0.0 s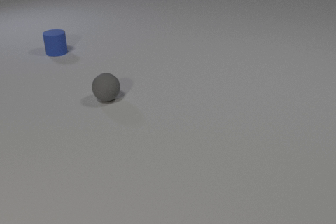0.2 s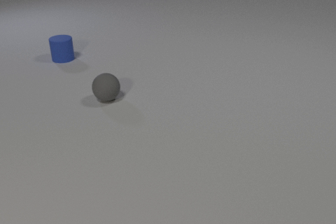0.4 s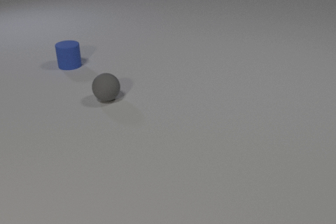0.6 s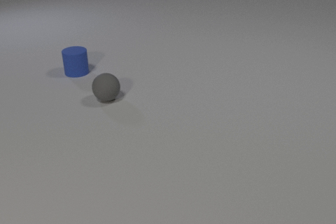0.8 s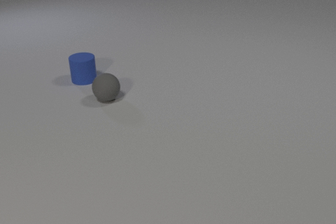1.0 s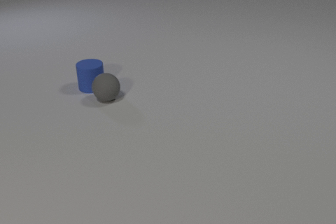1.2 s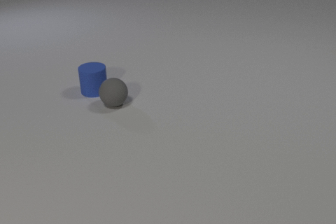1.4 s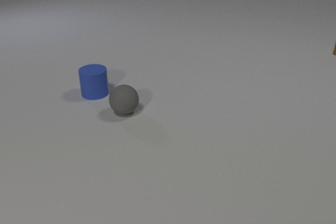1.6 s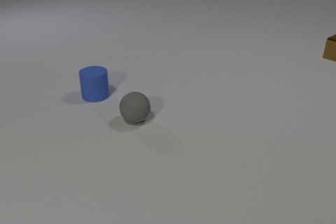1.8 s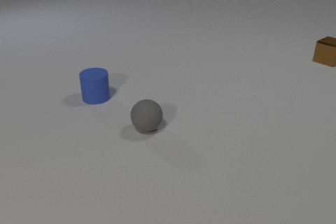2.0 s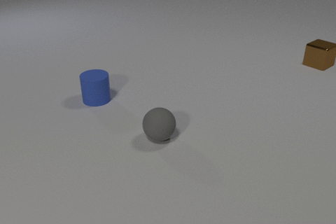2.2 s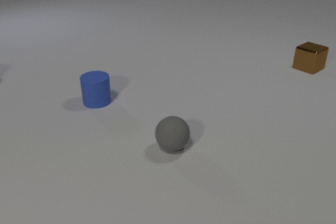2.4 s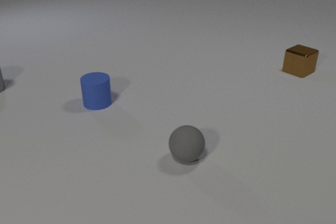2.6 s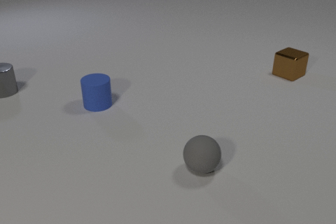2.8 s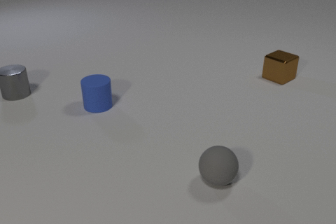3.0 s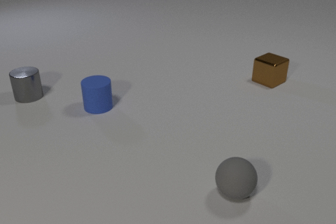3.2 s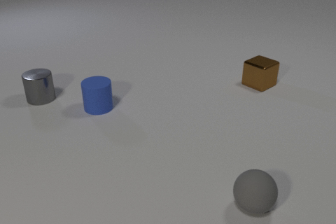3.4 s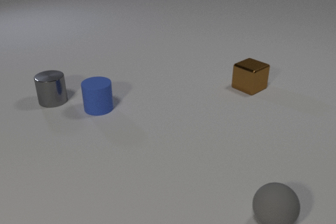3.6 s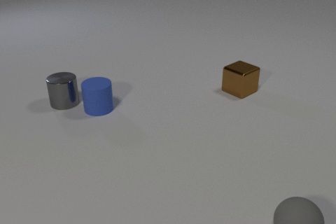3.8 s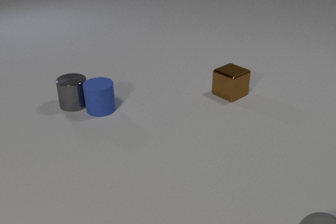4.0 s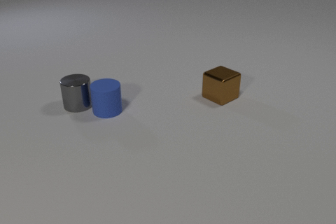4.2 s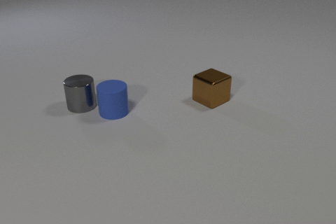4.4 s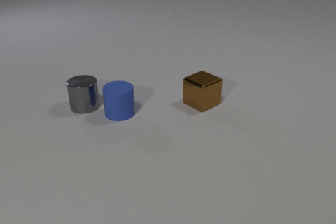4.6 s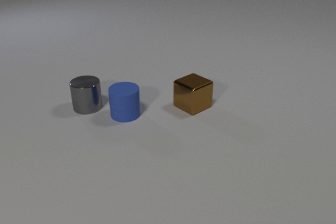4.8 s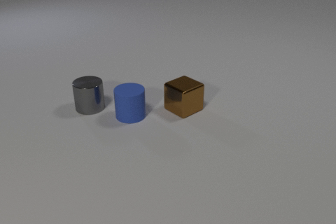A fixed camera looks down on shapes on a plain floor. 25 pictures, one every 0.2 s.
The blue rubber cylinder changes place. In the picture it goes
toward the camera.
0.0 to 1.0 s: The blue rubber cylinder slides toward the camera.
1.0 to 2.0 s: The blue rubber cylinder slides toward the camera. The gray rubber sphere rolls toward the camera and to the right. The brown metal cube comes in at the right edge, slides toward the camera and to the left. The blue rubber cylinder and the gray rubber sphere collide.
2.0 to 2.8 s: The blue rubber cylinder slides toward the camera. The gray rubber sphere rolls toward the camera and to the right. The gray metal cylinder comes in at the left edge, slides to the right and toward the camera. The brown metal cube slides toward the camera and to the left.
2.8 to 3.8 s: The blue rubber cylinder slides toward the camera. The gray rubber sphere rolls to the right and toward the camera. The gray metal cylinder slides to the right and toward the camera. The brown metal cube slides toward the camera and to the left. The blue rubber cylinder and the gray metal cylinder collide.
3.8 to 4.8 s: The blue rubber cylinder slides to the right and toward the camera. The gray rubber sphere rolls to the right, leaves at the bottom edge. The gray metal cylinder slides to the right and toward the camera. The brown metal cube slides to the left and toward the camera.
What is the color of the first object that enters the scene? brown.
How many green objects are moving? 0.
What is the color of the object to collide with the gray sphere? blue.
